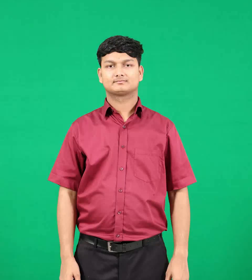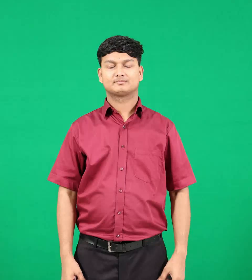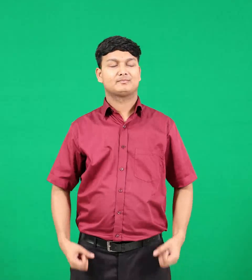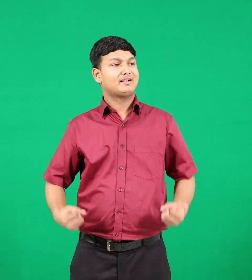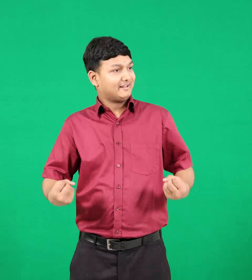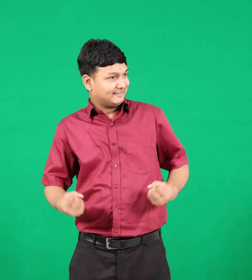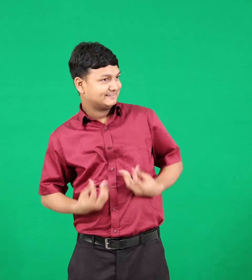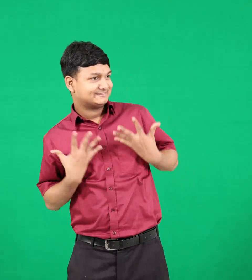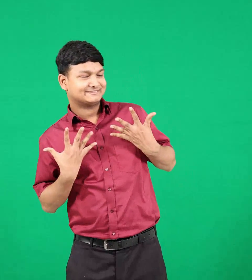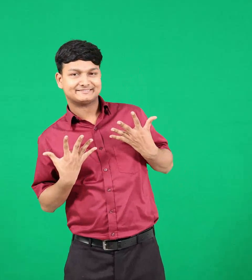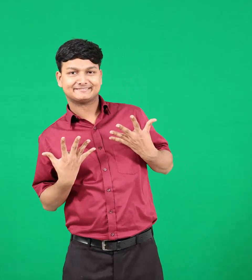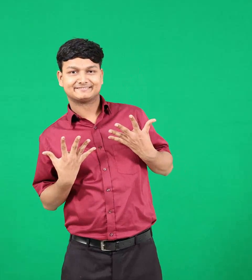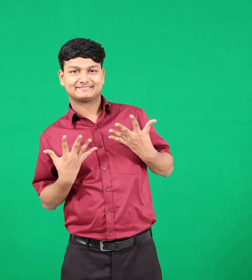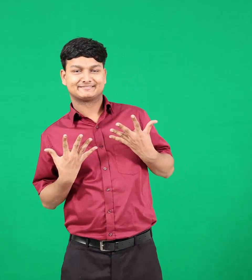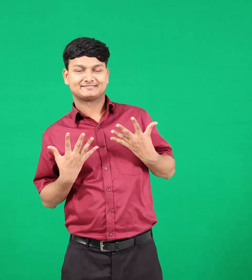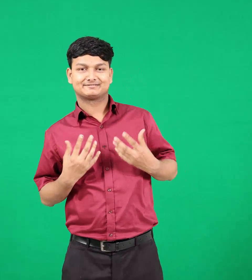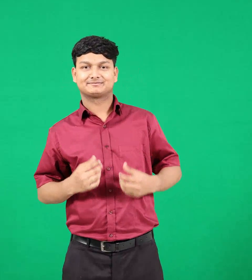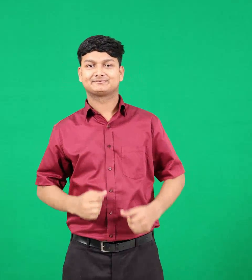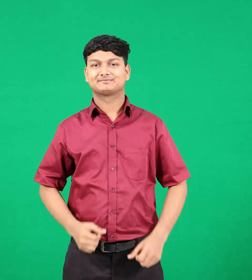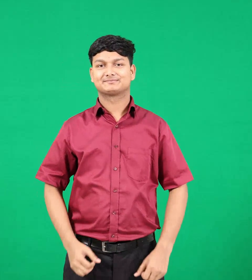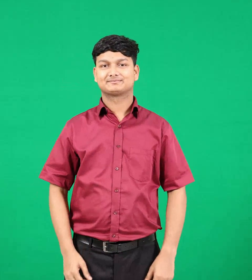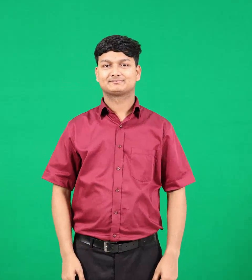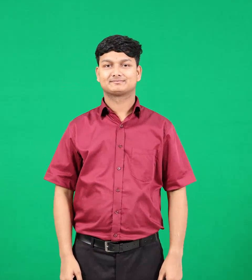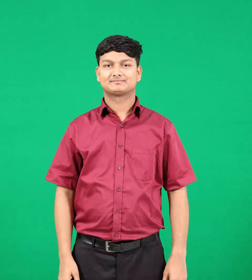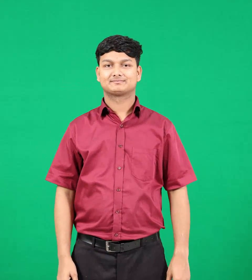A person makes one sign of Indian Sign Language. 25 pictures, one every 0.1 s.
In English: glad
